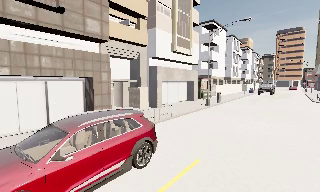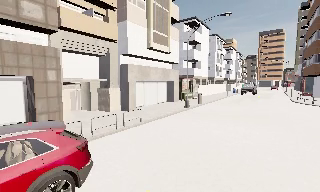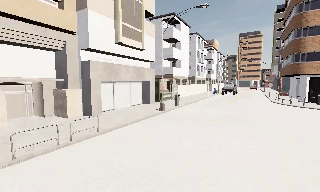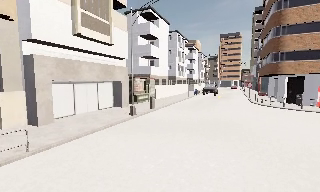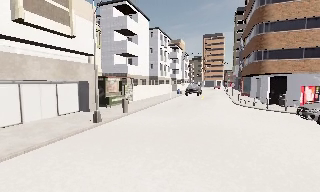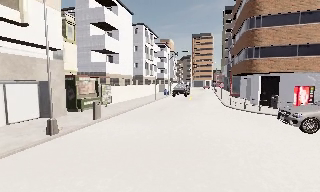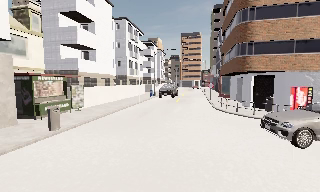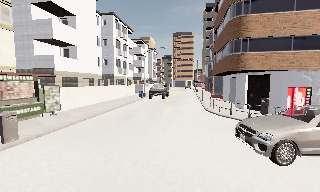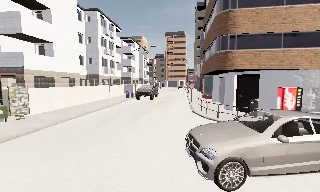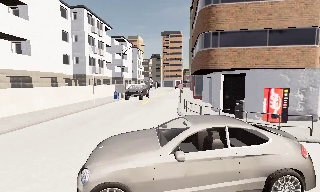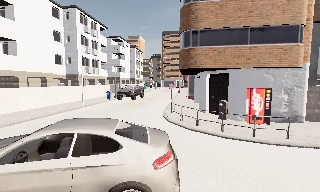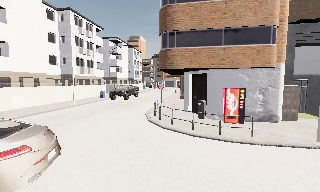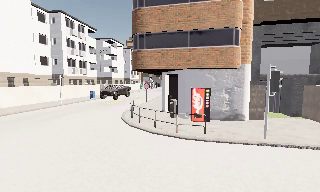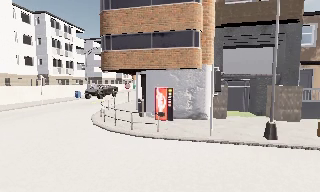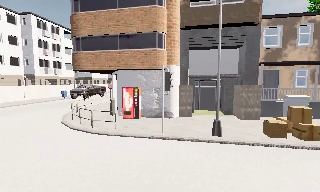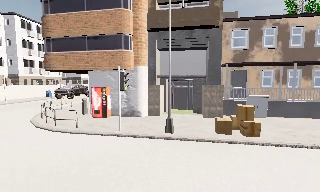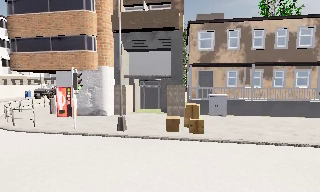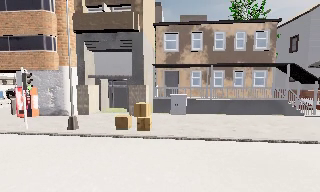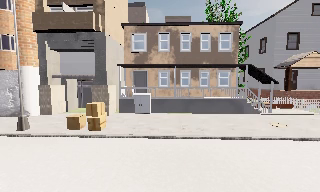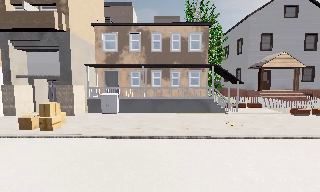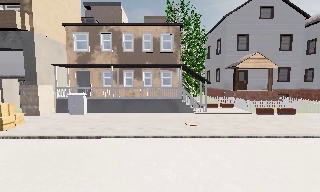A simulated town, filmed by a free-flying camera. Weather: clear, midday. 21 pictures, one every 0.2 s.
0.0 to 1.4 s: The camera swings to its right by about 30 degrees, and the scene slides to the left. It travels forward and to its right, about 13 m, so what stands in front looms larger.
1.4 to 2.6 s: The camera travels to its right, about 9 m, so close, fixed things drift to the left.
2.6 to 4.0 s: The camera pans to its right, which is clockwise from overhead, by about 10 degrees. It travels to its right, about 15 m, so close, fixed things drift to the left.
The film runs forward here.
